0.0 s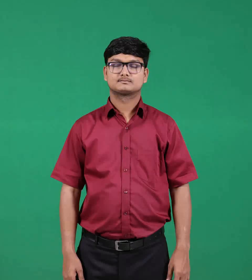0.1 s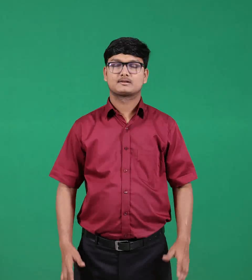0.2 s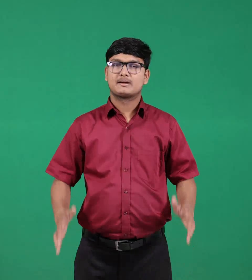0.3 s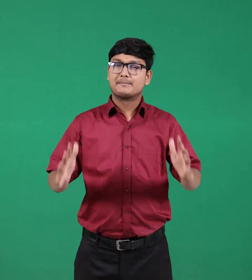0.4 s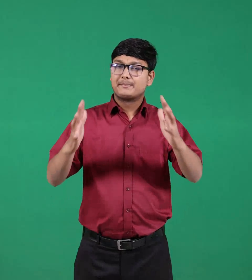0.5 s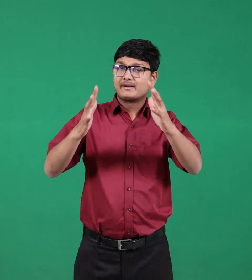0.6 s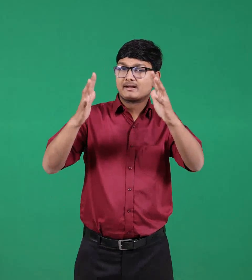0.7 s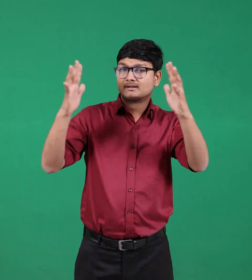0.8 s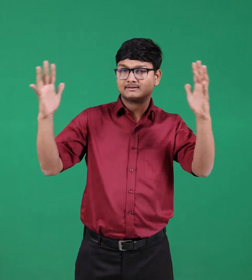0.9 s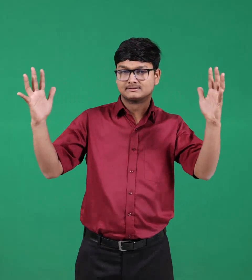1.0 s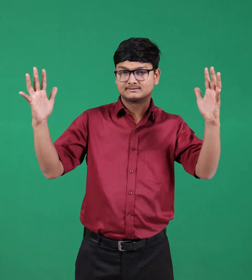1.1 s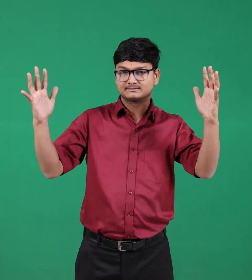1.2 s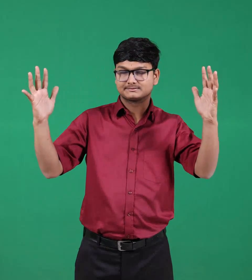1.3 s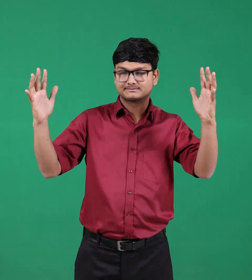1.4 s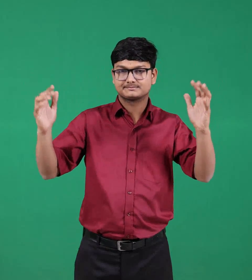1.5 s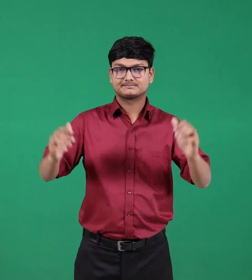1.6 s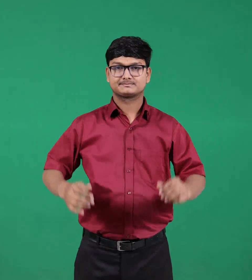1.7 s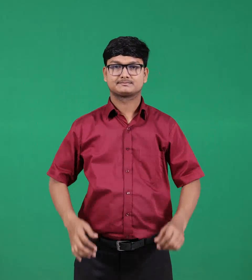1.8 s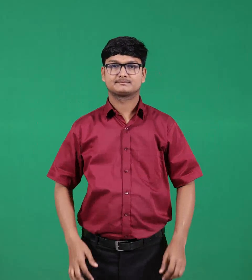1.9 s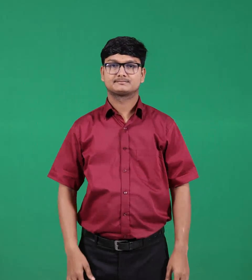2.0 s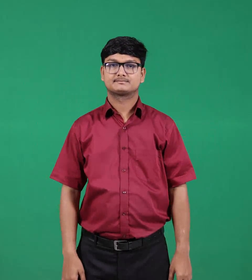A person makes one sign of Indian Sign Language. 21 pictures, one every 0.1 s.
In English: large
